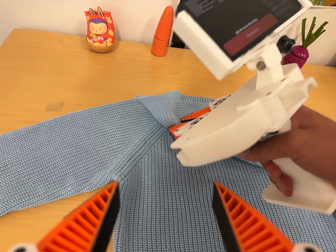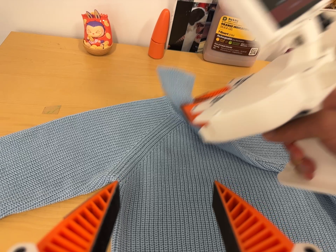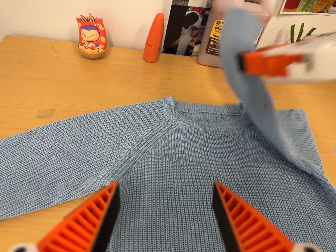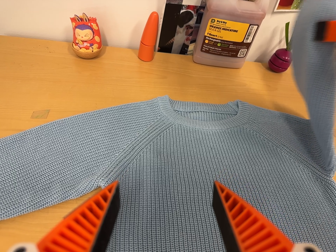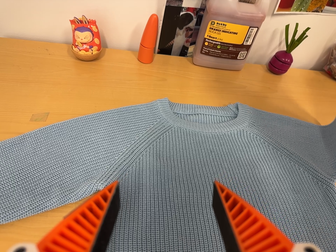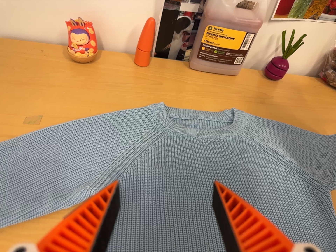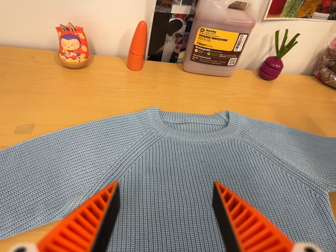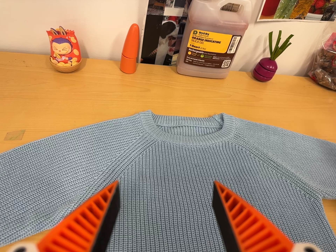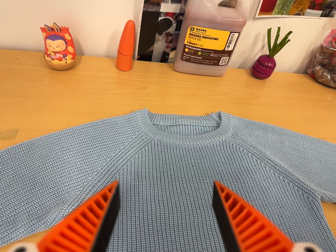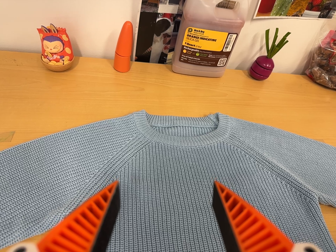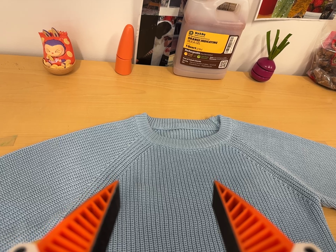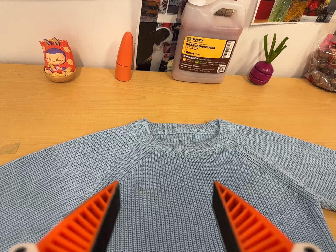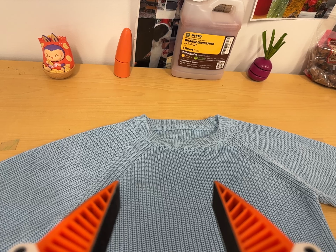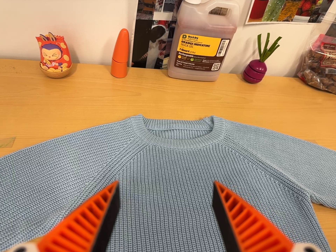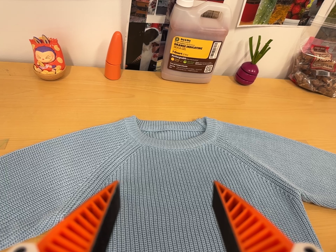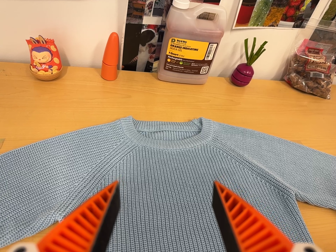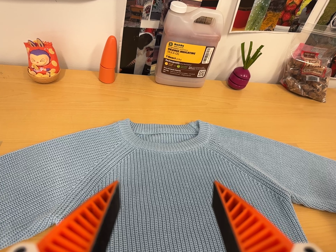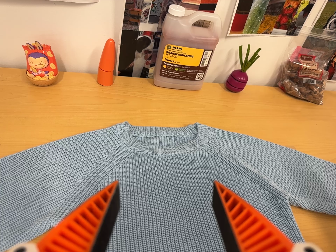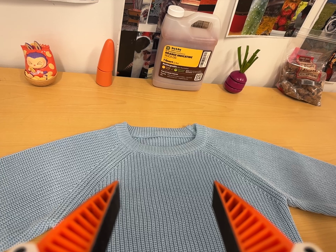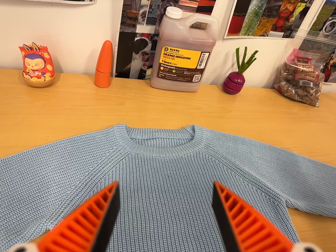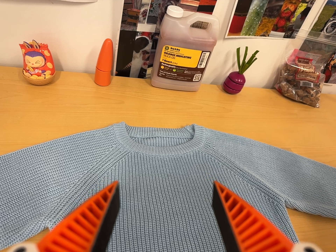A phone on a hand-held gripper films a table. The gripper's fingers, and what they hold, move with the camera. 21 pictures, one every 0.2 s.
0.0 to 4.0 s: The camera travels to its right, about 6 cm, so close, fixed things drift to the left.
The film runs backward here.
